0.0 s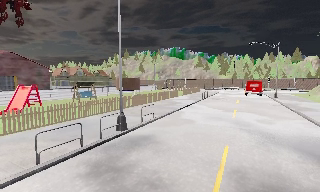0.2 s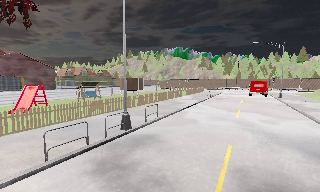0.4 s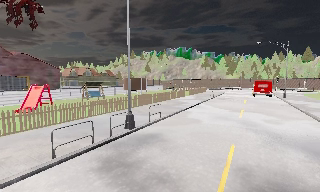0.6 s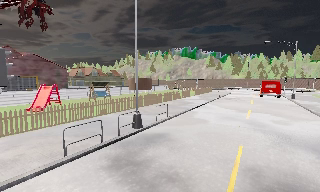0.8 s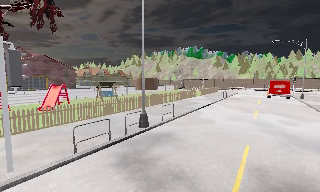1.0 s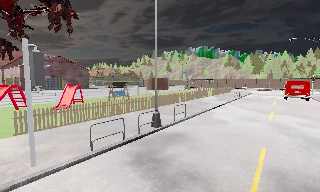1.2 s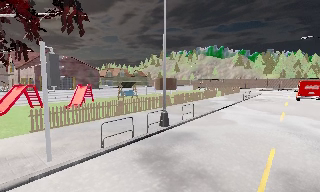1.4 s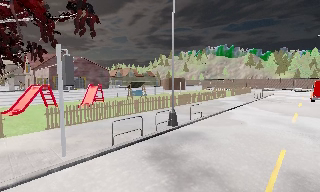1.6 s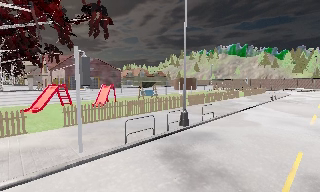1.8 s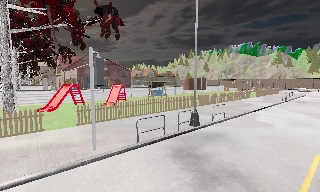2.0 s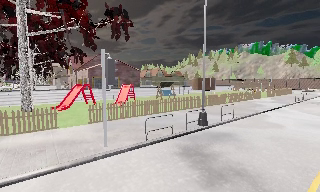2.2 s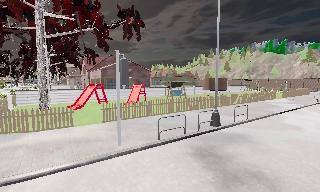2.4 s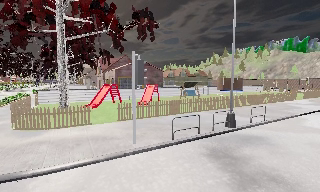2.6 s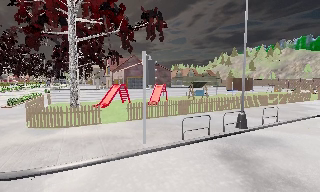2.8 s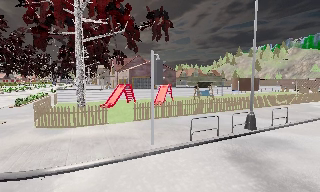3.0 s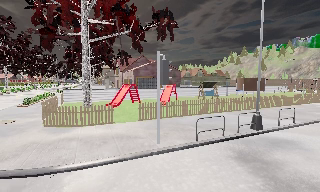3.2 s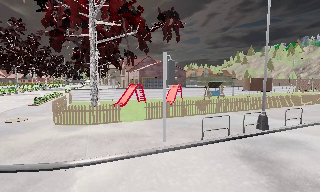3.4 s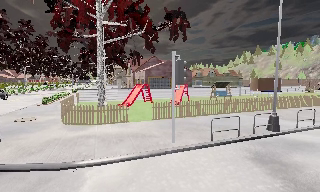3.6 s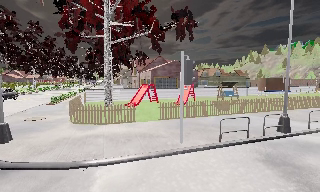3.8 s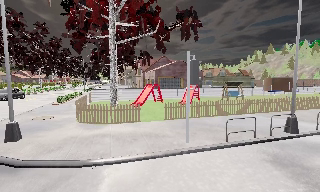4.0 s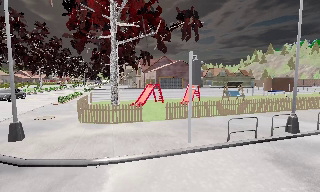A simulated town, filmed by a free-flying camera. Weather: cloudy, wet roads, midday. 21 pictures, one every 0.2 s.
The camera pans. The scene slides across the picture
to the right.
The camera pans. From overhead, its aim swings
counterclockwise.
0.0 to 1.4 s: The camera pans to its left, which is counterclockwise from overhead, by about 15 degrees. It travels backward, about 0.5 m, so what stands in front gets smaller.
1.4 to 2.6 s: The scene slides to the right, as the camera pans about 20 degrees to its left.
2.6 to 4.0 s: The camera travels to its left, about 0.5 m, so close, fixed things drift to the right.
The film runs backward here.
